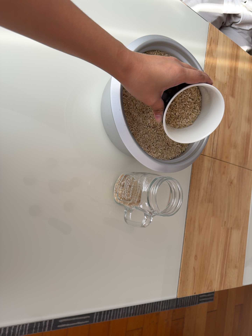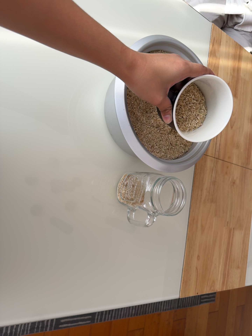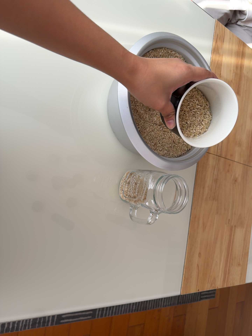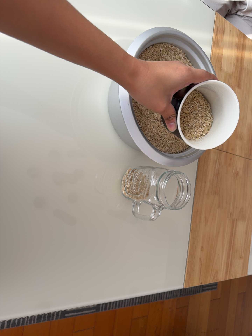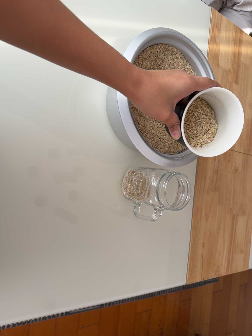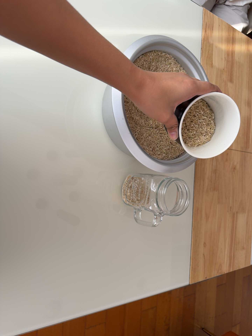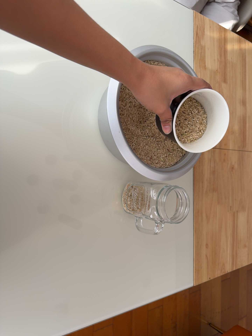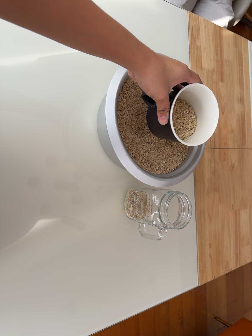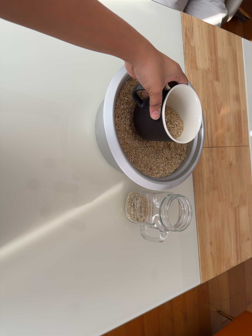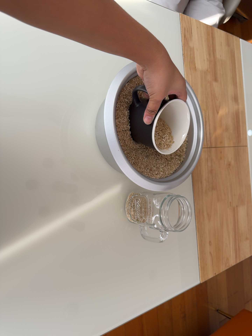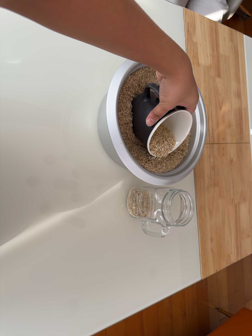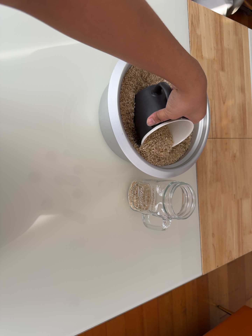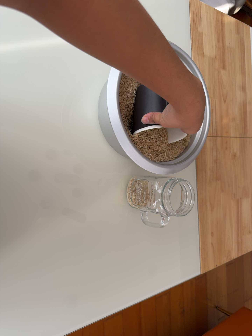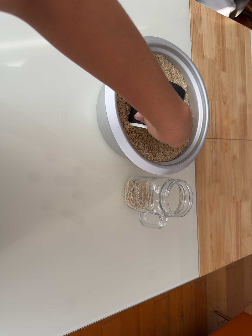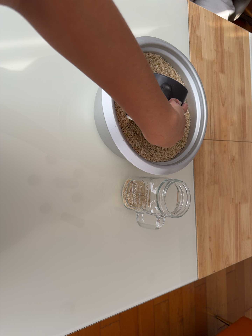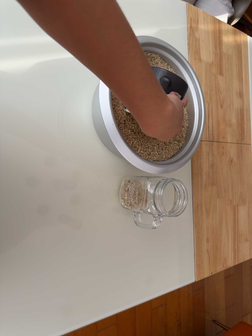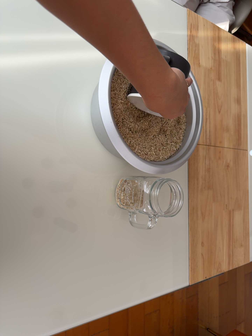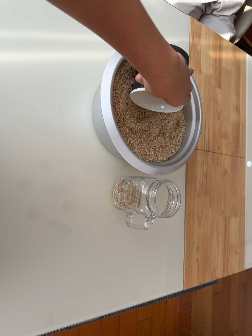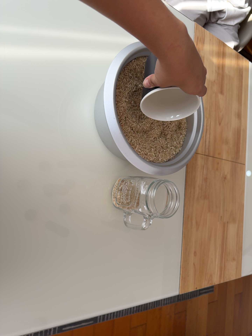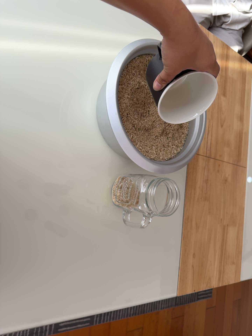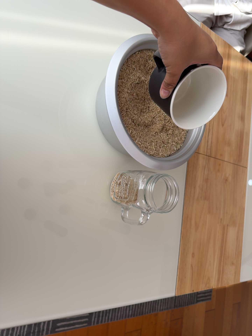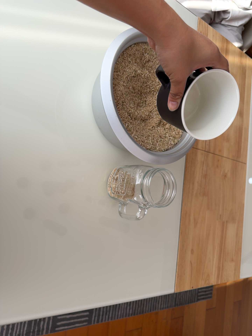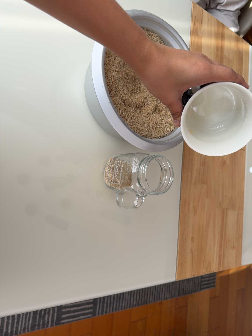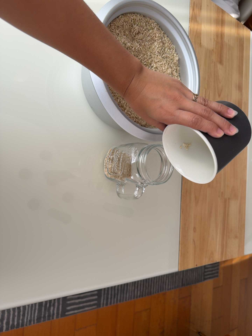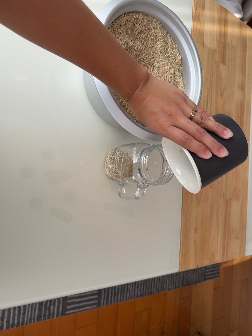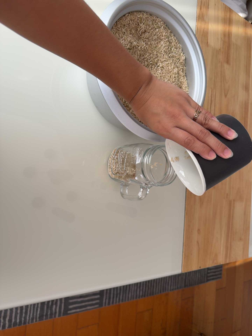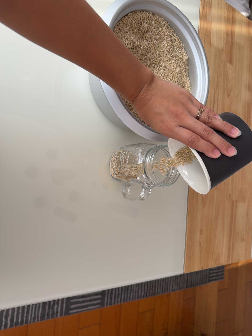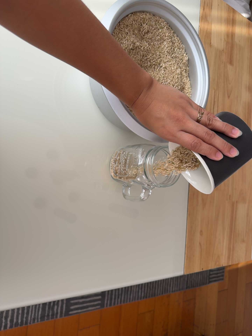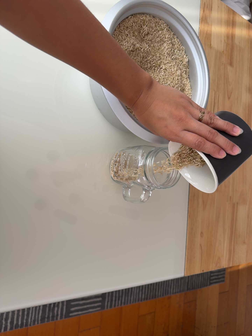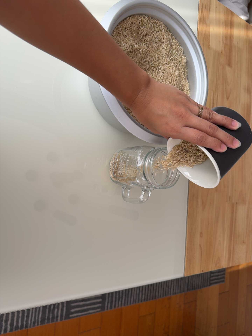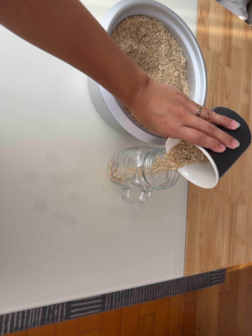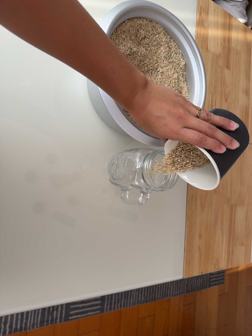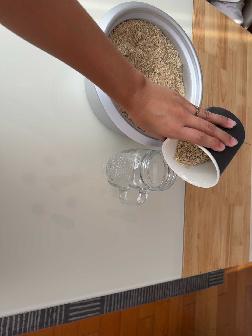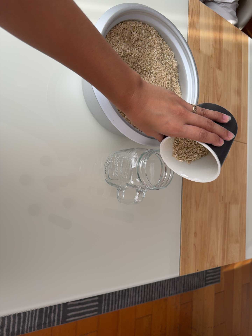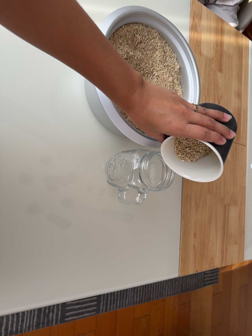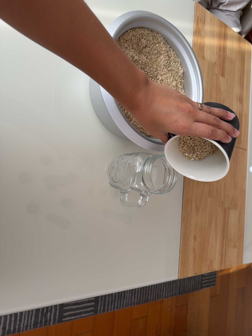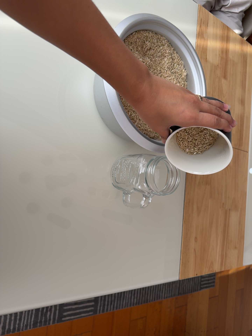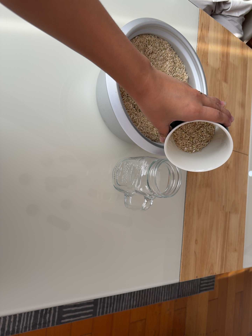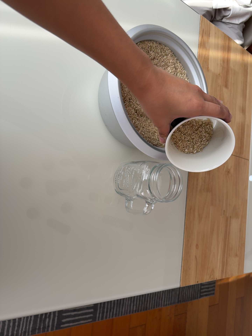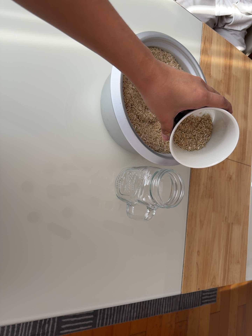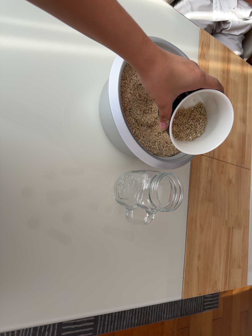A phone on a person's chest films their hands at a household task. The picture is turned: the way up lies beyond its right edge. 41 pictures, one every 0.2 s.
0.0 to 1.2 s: The camera travels toward the top of its view, about 7 cm. It rolls about its line of sight by about 10 degrees, and the scene rotates counterclockwise.
1.2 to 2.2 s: The camera shifts only a little, or ends up much as it began.
2.2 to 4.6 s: The camera travels toward the bottom of its view, about 12 cm.
4.6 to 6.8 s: The camera shifts only a little, or ends up much as it began.
6.8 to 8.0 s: The camera shifts only a little, or ends up much as it began.
The film runs backward here.
